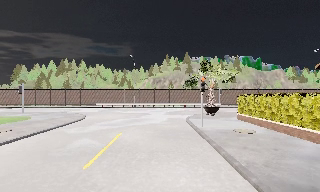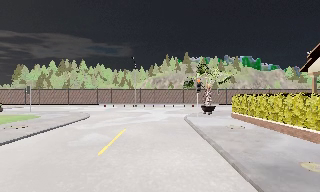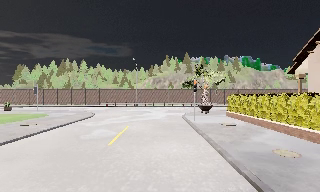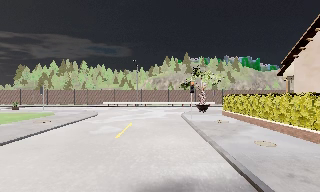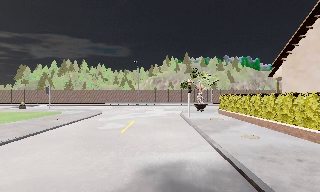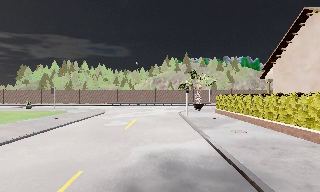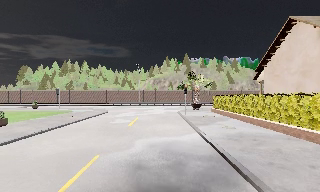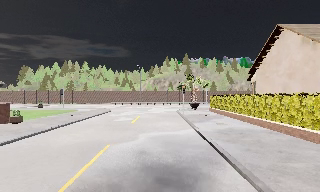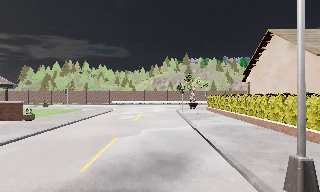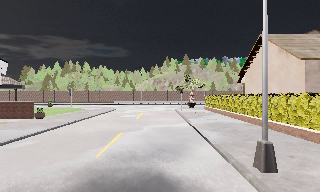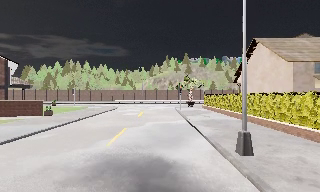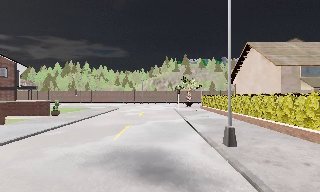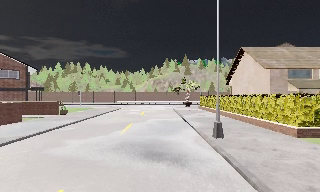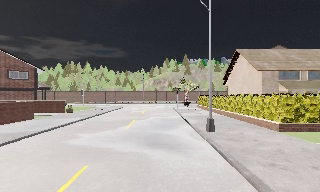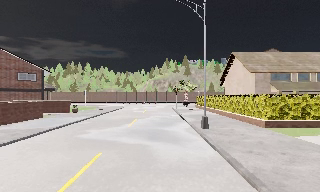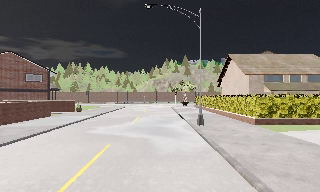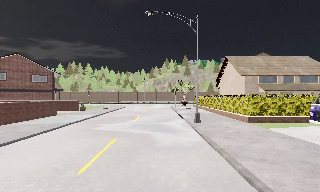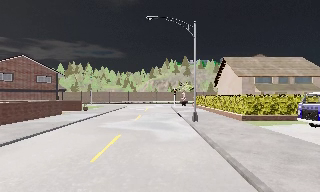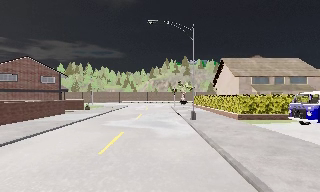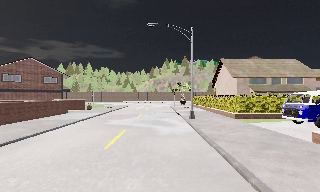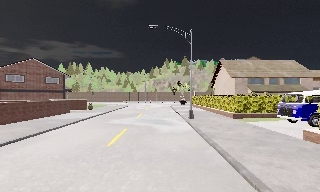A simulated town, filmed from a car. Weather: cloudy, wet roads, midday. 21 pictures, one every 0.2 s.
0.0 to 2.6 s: The camera travels backward, about 14 m, so what stands in front gets smaller.
2.6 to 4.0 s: The camera travels backward, about 5 m, so what stands in front gets smaller. It loses speed.
The film runs backward here.
